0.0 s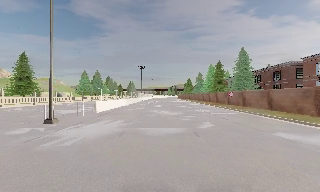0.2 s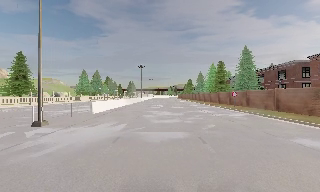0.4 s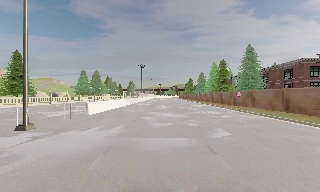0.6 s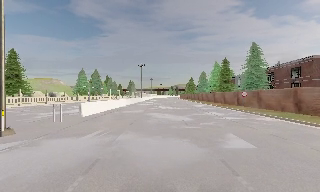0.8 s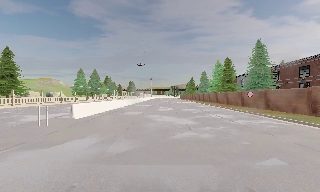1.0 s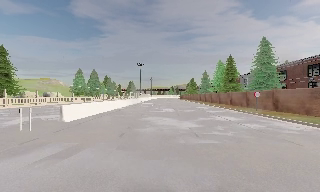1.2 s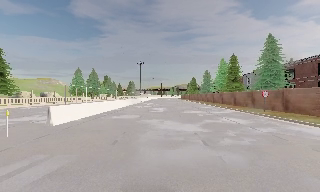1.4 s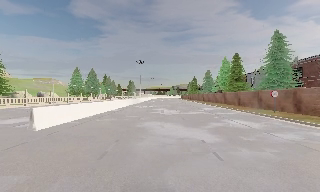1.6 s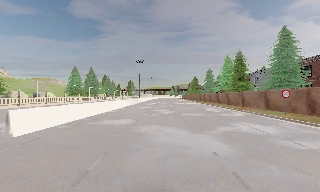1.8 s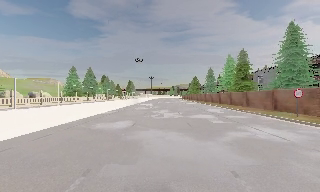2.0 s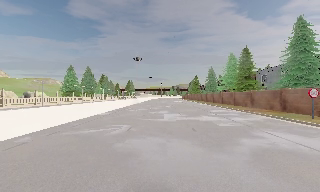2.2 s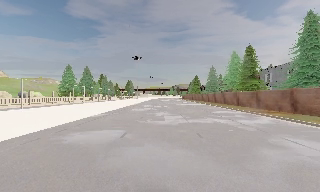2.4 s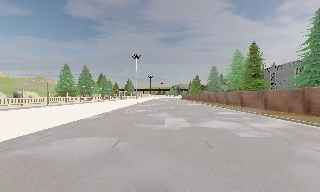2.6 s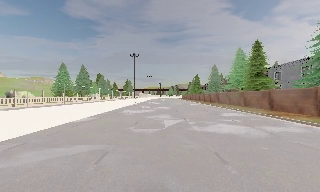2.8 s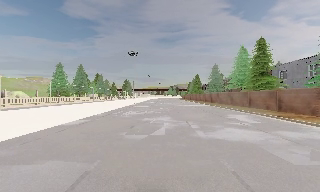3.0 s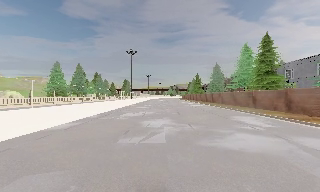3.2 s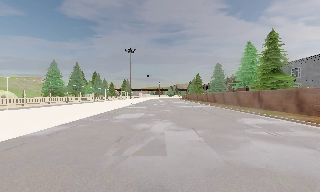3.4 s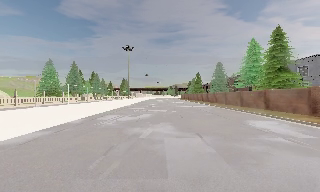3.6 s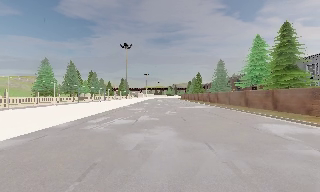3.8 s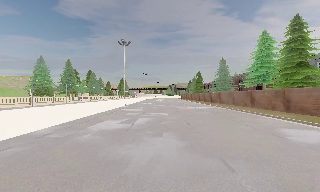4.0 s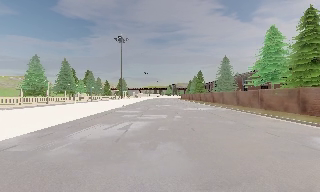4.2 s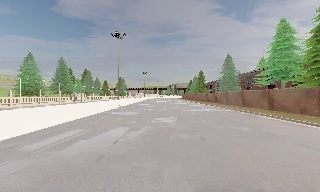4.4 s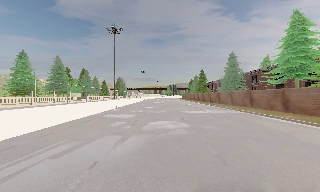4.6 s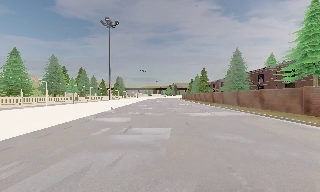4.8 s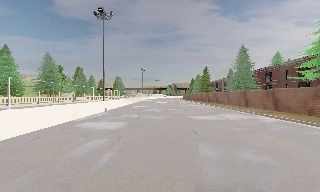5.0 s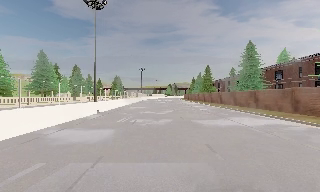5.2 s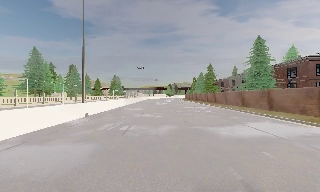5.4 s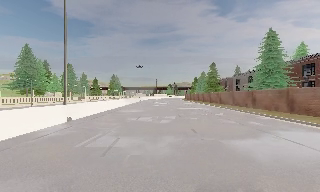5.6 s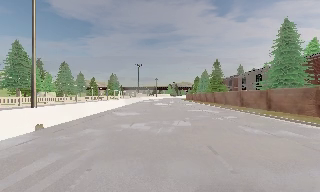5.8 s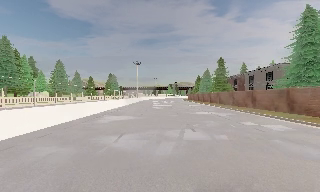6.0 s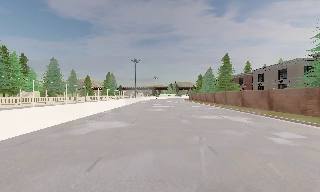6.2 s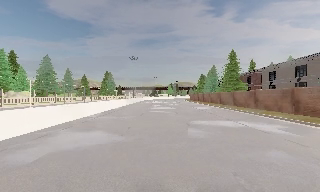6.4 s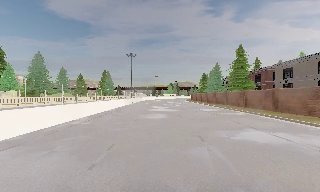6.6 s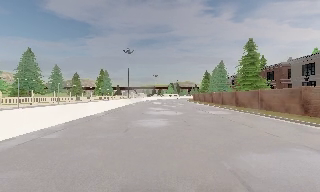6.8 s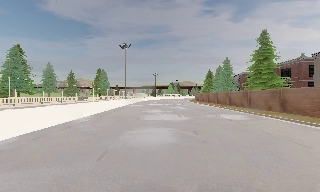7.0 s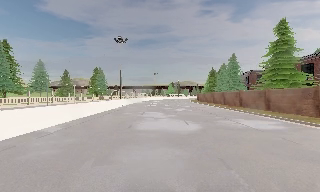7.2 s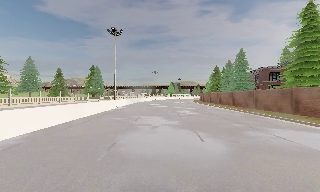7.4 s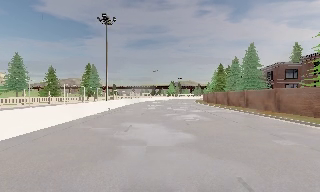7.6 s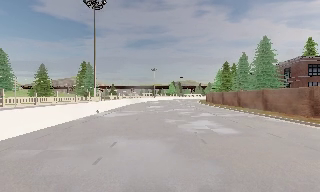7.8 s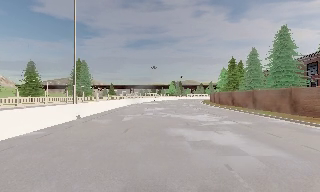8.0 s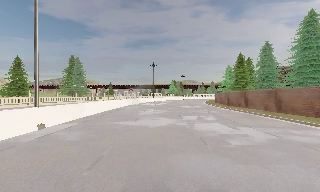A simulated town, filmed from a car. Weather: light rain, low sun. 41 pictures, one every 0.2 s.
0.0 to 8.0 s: The camera travels forward, about 90 m, so what stands in front looms larger. It gains speed.
The film runs forward here.
